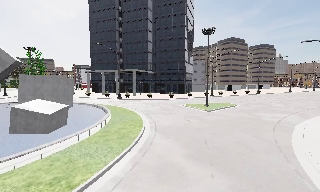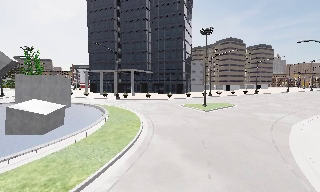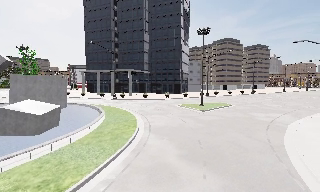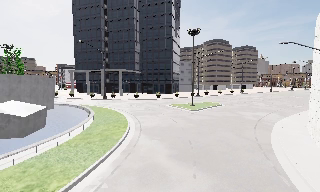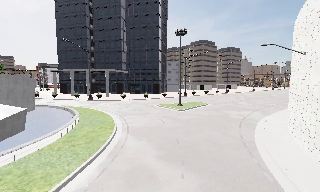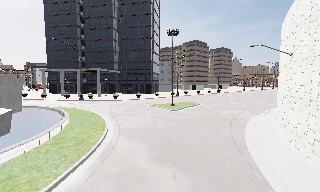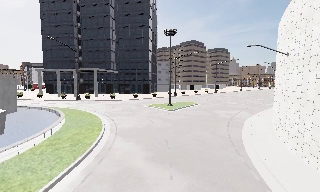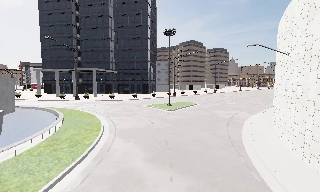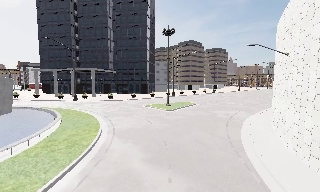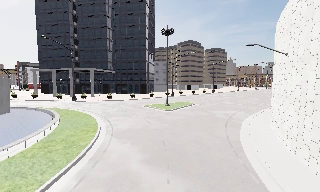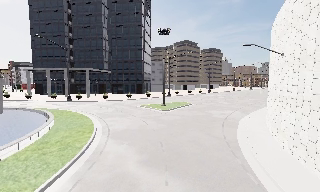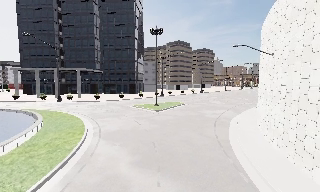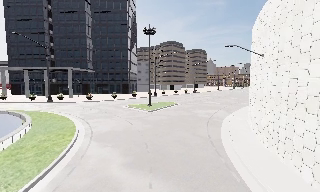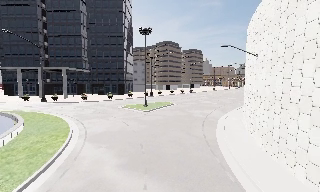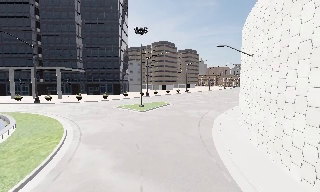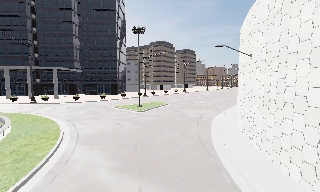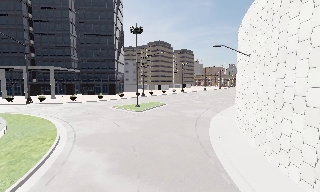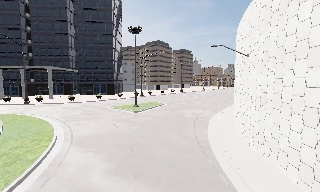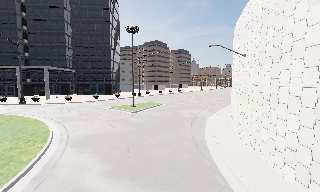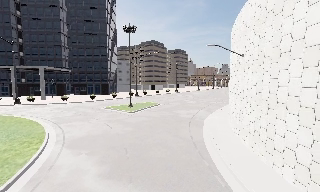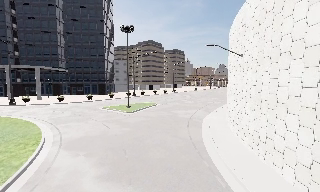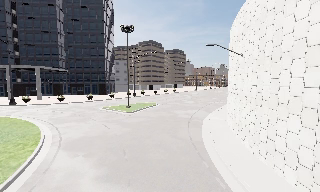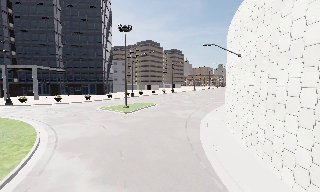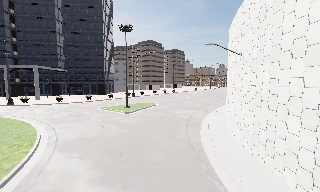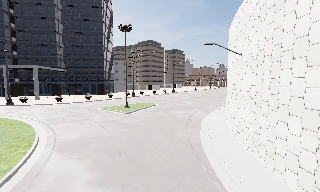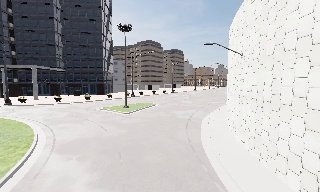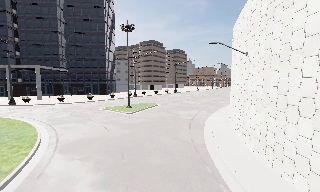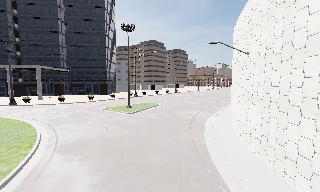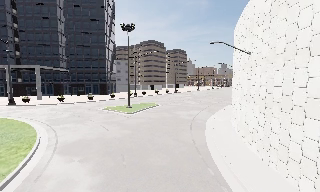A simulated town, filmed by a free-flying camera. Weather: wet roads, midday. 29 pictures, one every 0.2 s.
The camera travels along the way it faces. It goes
forward.
0.0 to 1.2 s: The camera swings to its right by about 10 degrees, and the scene slides to the left.
1.2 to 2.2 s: The camera shifts only a little, or ends up much as it began.
2.2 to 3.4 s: The camera travels forward, about 0.5 m, so what stands in front looms larger.
3.4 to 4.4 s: The camera shifts only a little, or ends up much as it began.
4.4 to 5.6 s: The camera travels forward, about 0.5 m, so what stands in front looms larger.
The film runs forward here.
